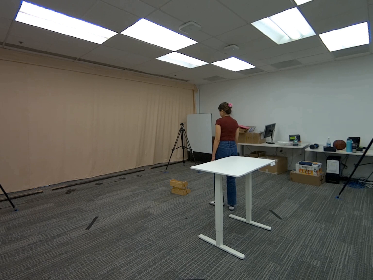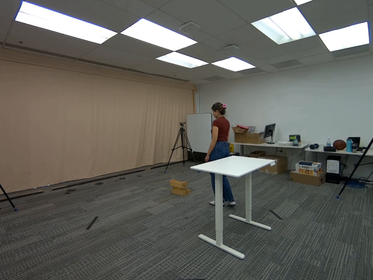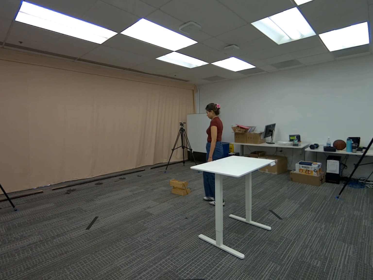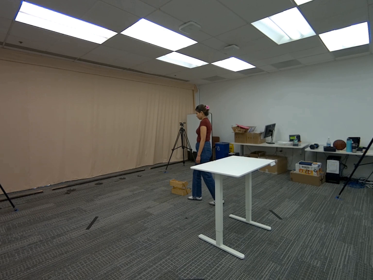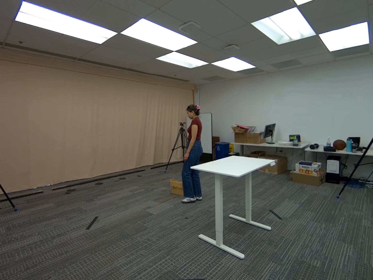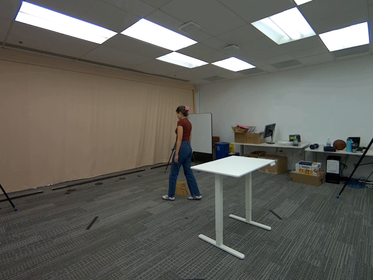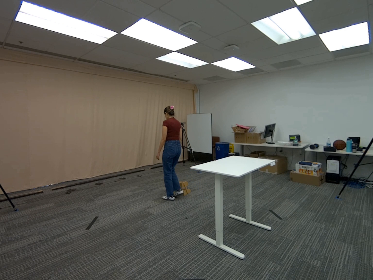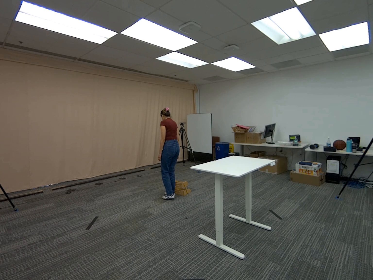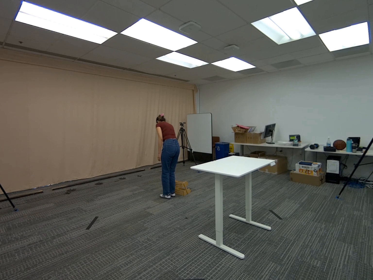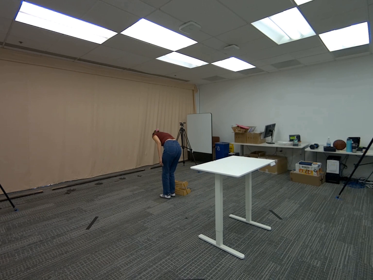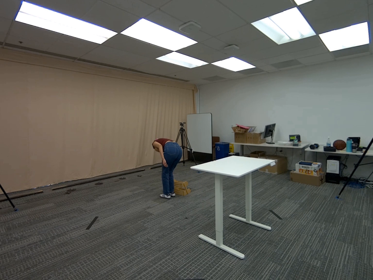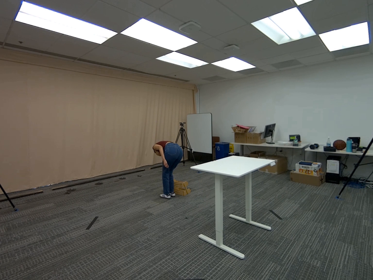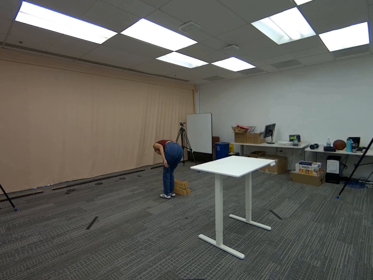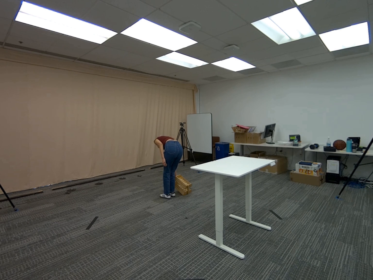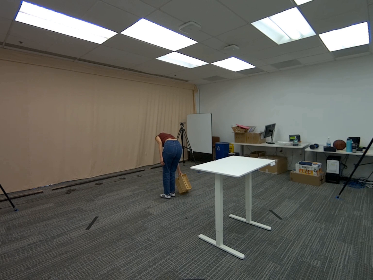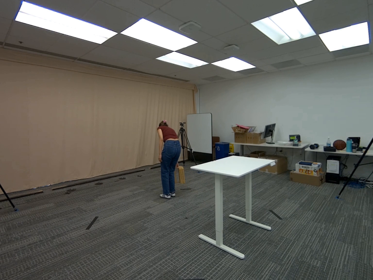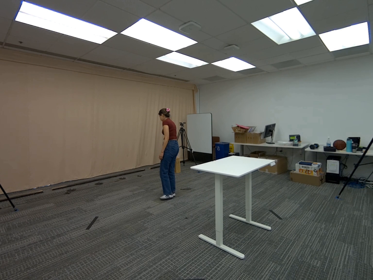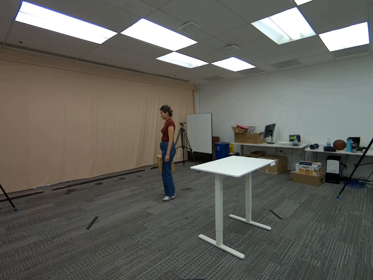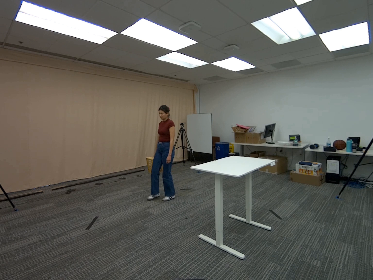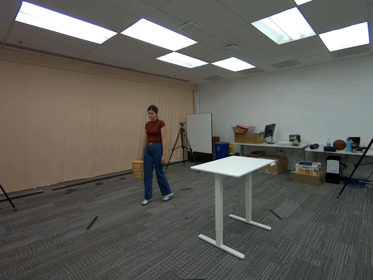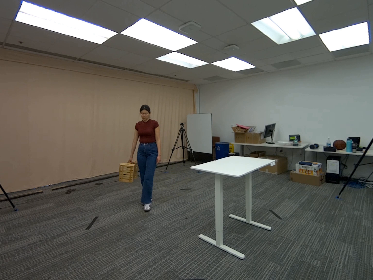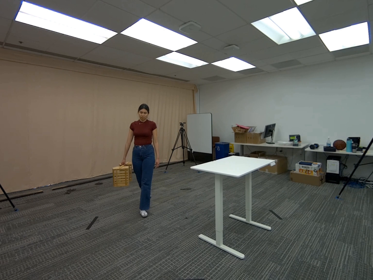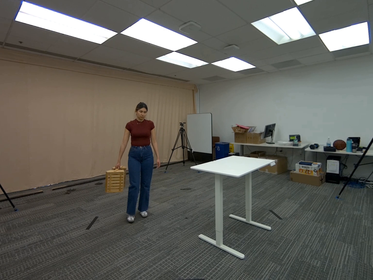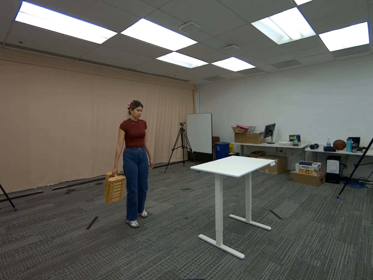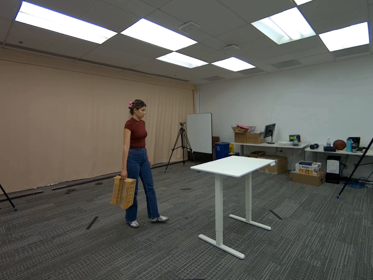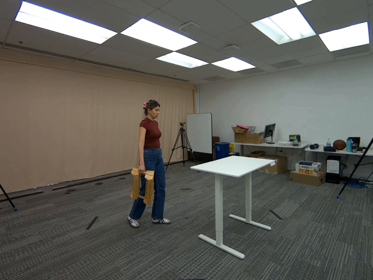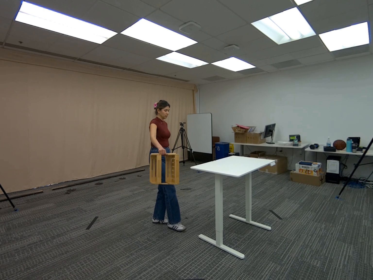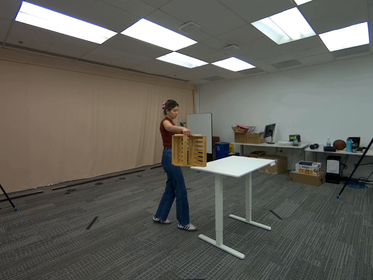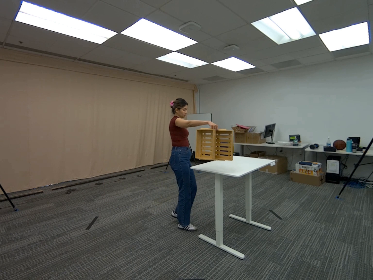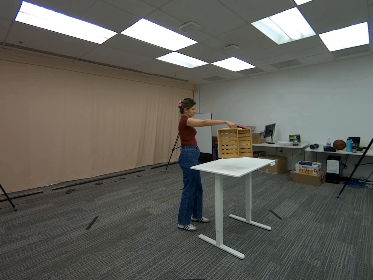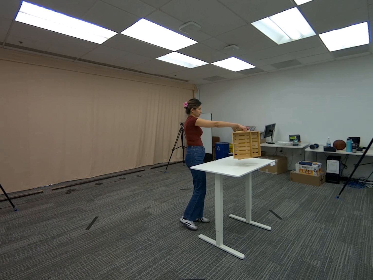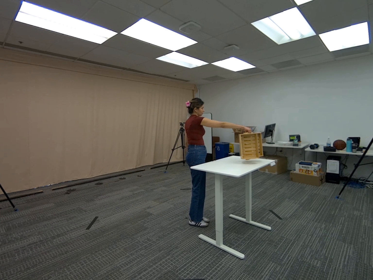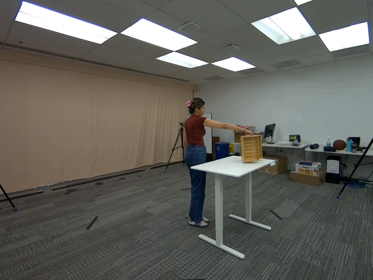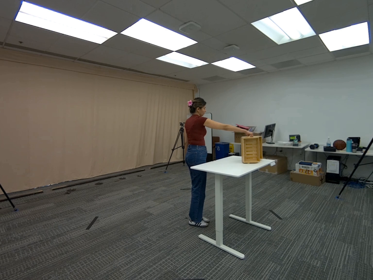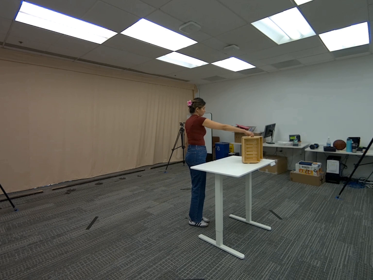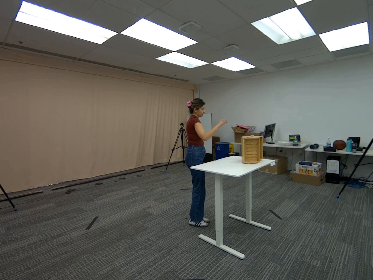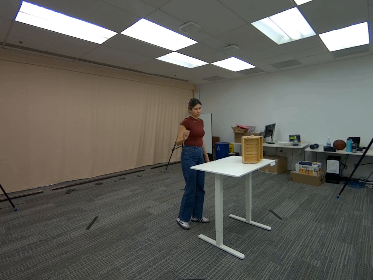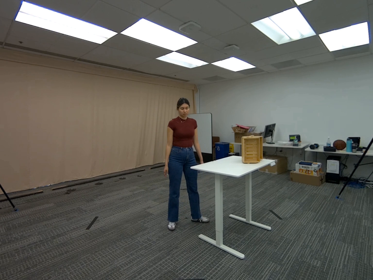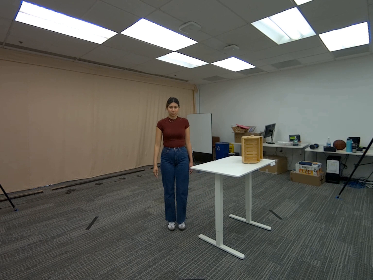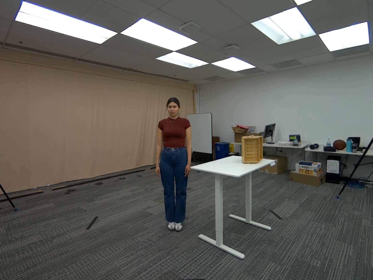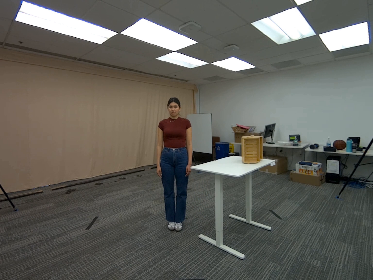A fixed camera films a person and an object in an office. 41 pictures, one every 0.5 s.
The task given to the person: Walk over to the wooden crate on the ground and pick up the wooden crate from the side and place on the white desk.
